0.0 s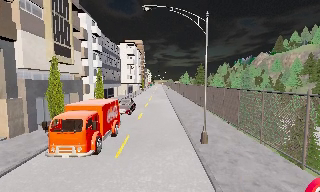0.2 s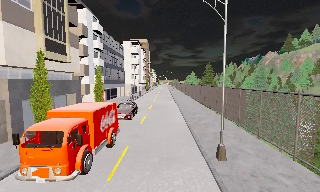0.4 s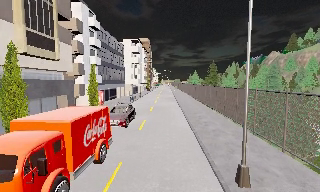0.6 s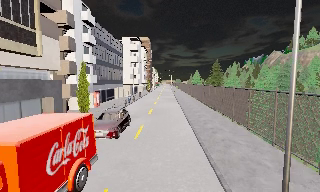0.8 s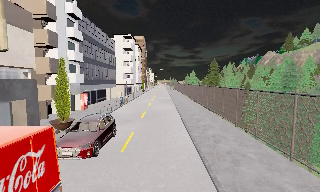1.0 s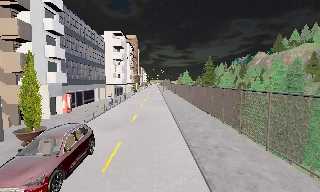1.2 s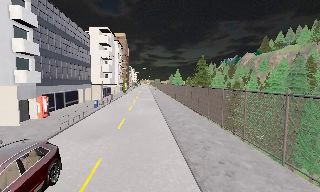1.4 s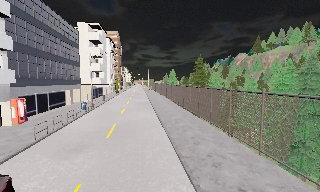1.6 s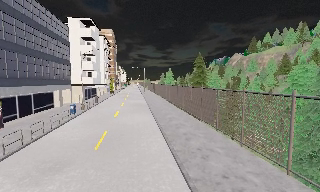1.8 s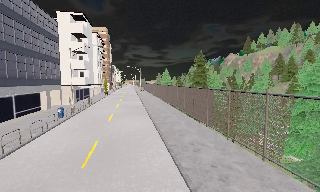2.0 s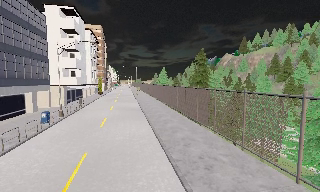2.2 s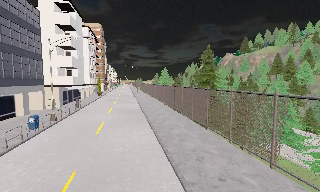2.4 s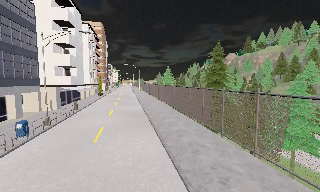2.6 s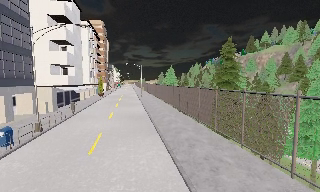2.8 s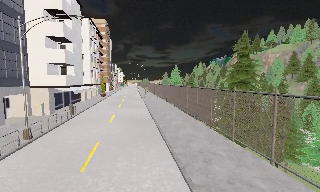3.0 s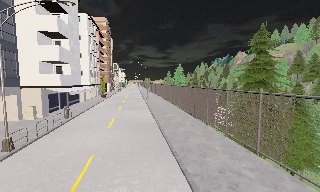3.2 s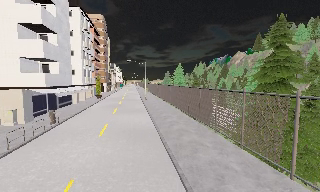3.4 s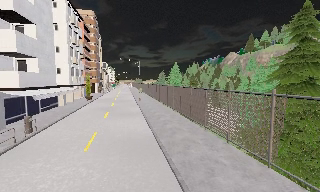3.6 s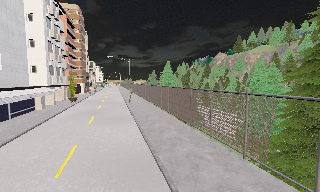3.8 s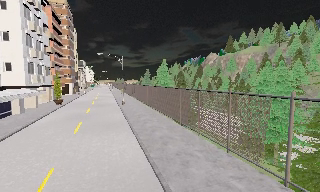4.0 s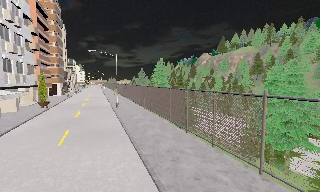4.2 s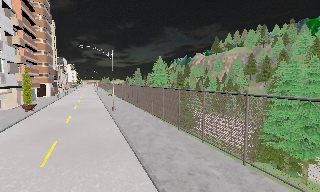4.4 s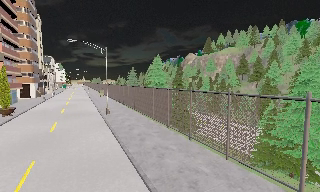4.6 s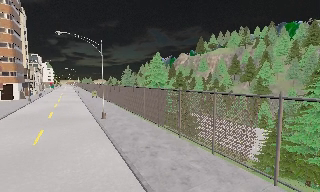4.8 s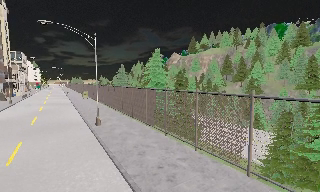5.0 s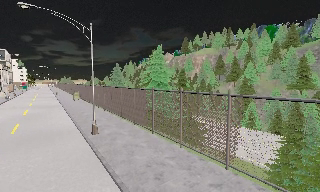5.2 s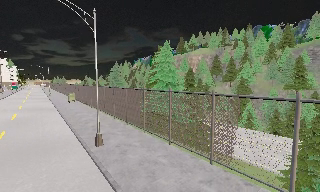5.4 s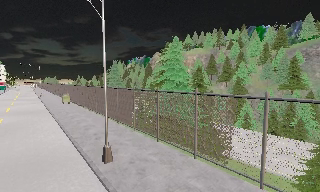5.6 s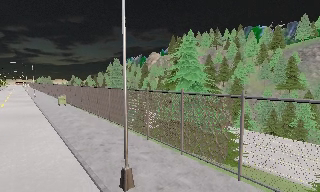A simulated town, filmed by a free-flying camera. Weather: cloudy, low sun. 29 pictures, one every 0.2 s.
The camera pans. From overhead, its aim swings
clockwise.
0.0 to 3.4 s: The camera pans to its right, which is clockwise from overhead, by about 10 degrees. It travels forward, about 30 m, so what stands in front looms larger.
3.4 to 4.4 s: The camera pans to its right, which is clockwise from overhead, by about 15 degrees. It travels forward, about 11 m, so what stands in front looms larger.
4.4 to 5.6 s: The camera pans to its right, which is clockwise from overhead, by about 15 degrees. It travels forward and to its left, about 14 m, so what stands in front looms larger.
The film runs forward here.
